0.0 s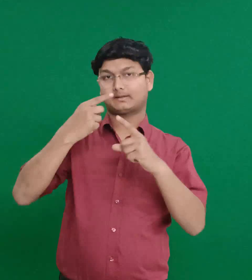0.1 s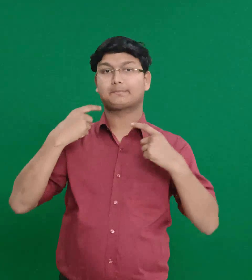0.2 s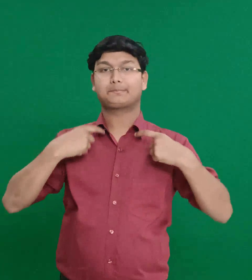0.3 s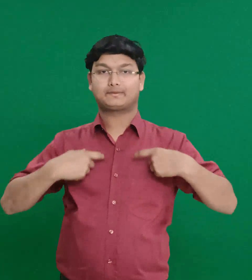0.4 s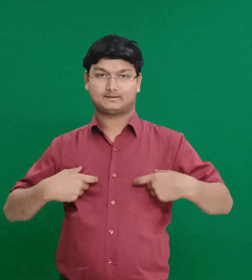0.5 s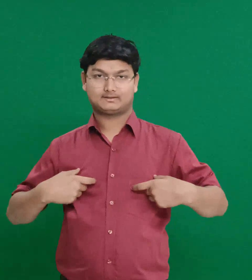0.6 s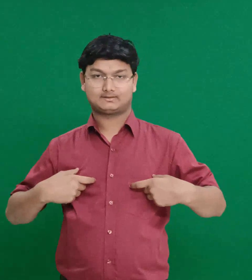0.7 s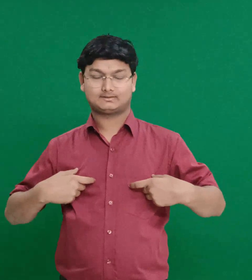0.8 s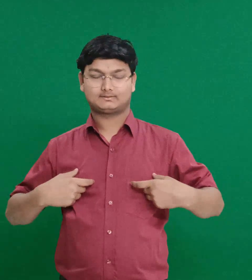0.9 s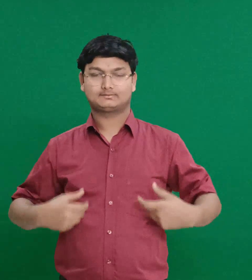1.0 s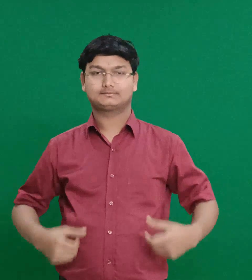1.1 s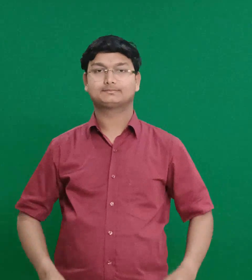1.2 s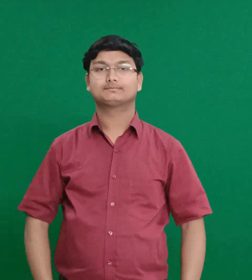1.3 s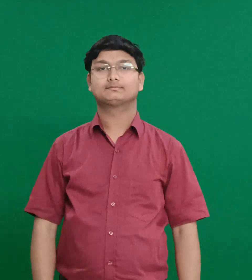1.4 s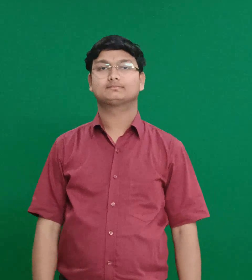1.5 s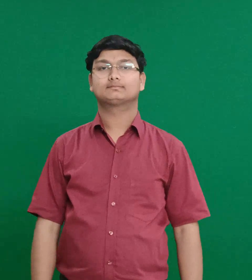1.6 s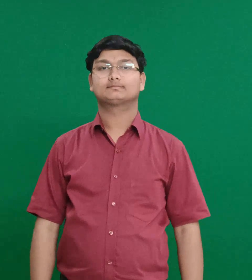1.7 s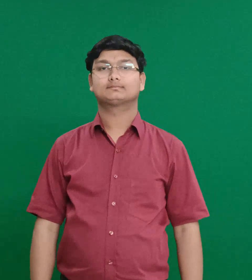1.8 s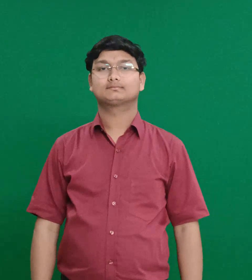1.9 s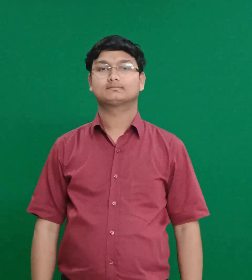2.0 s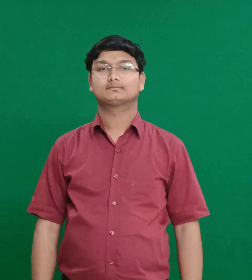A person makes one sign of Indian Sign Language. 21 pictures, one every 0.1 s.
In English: hodaviah
